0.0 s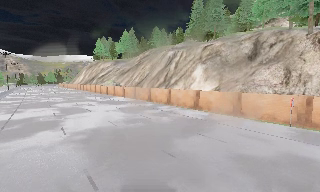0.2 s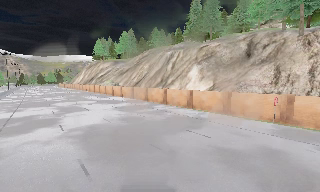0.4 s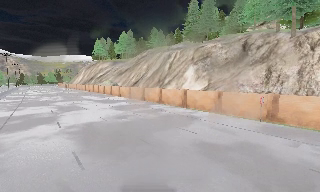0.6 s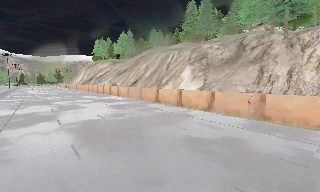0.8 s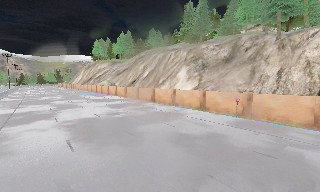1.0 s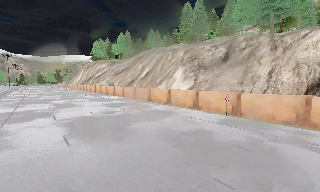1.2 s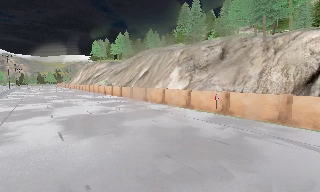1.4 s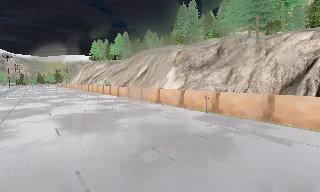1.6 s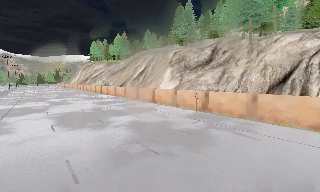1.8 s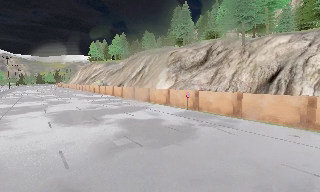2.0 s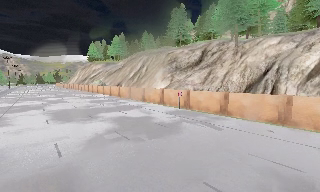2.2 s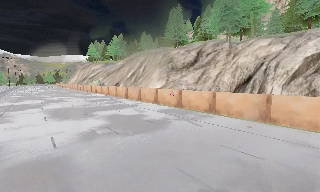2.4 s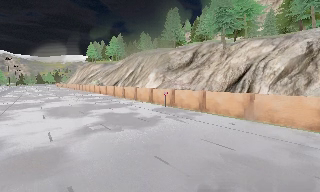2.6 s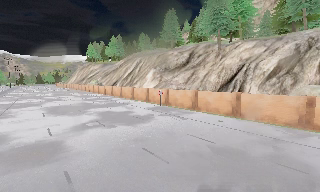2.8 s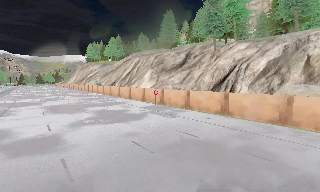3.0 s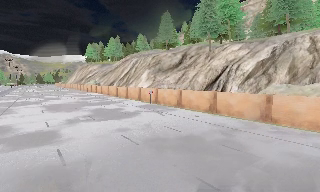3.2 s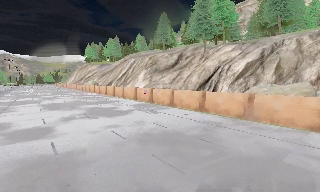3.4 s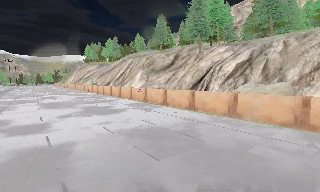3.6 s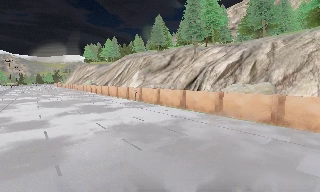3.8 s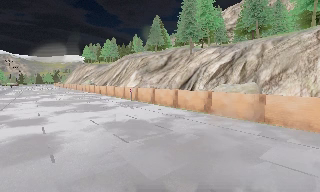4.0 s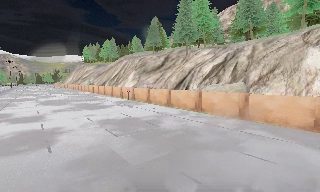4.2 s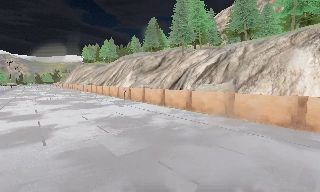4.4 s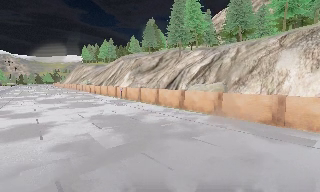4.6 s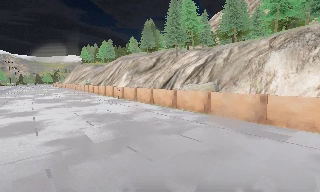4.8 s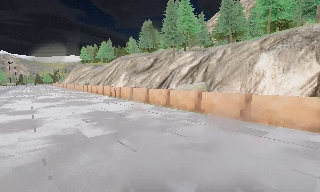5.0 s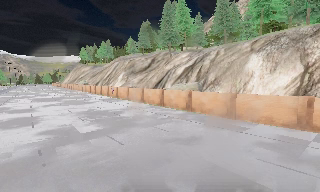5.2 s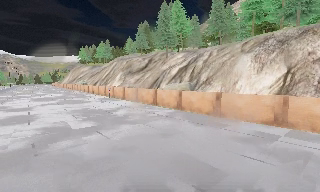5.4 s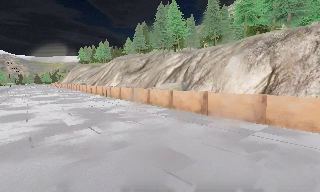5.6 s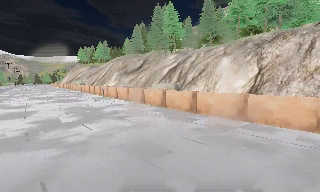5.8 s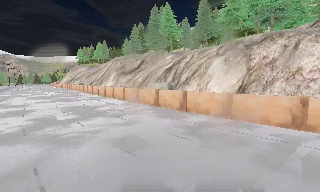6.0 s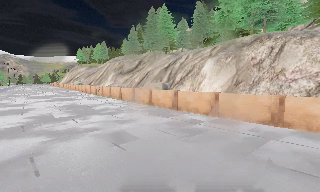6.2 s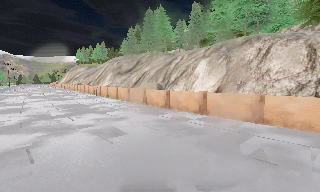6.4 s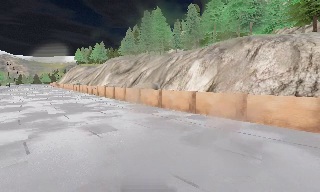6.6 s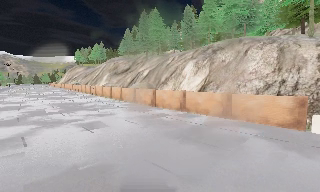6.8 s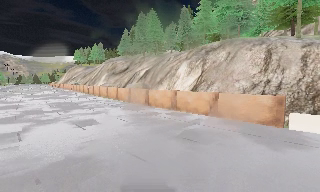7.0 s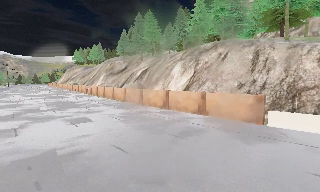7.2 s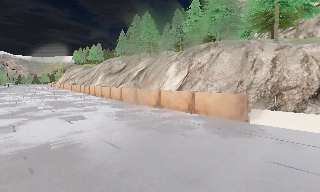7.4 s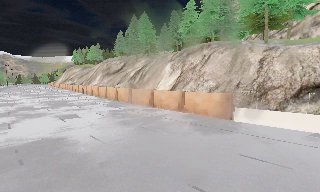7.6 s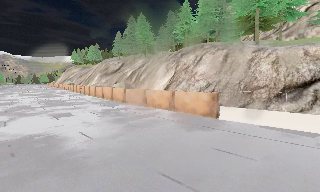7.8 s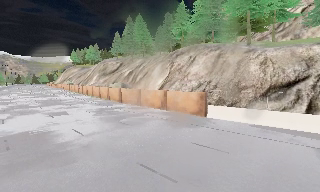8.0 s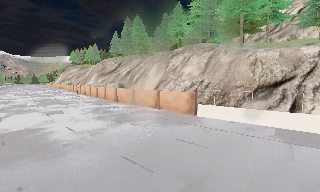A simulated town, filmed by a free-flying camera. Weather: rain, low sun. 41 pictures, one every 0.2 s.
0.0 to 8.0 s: The camera travels backward and to its right, about 50 m, so what stands in front gets smaller.
The film runs backward here.
